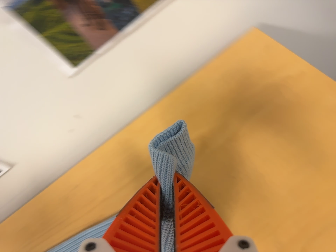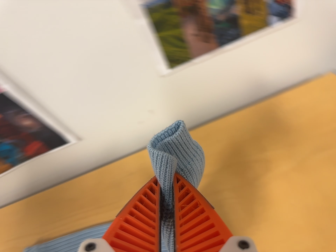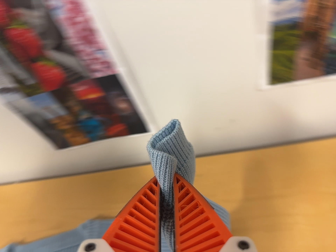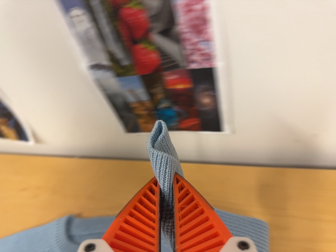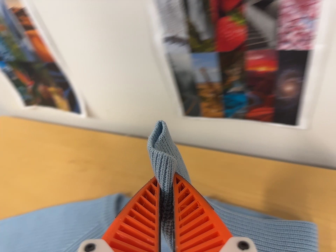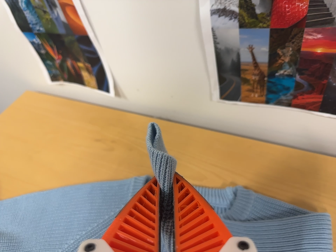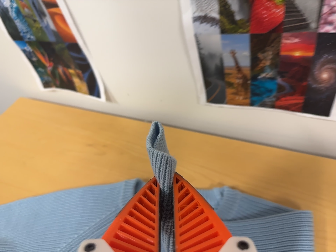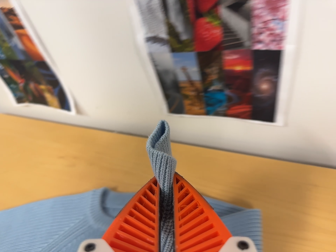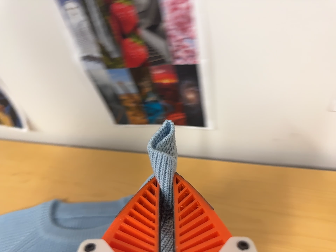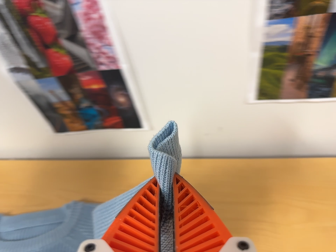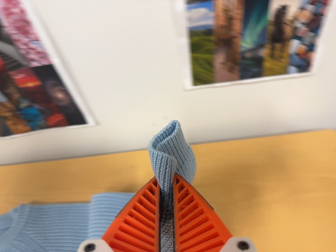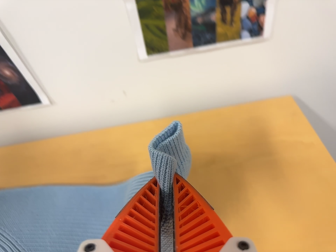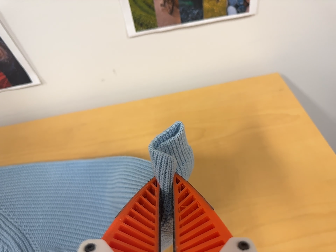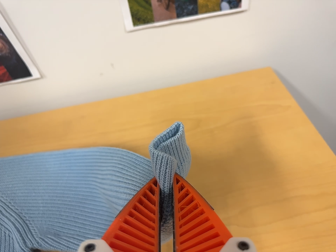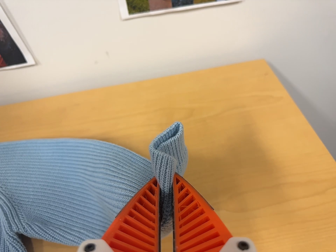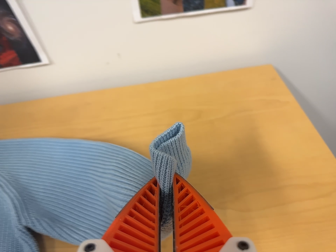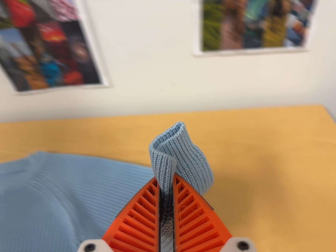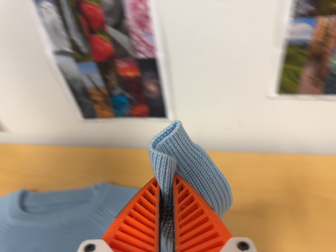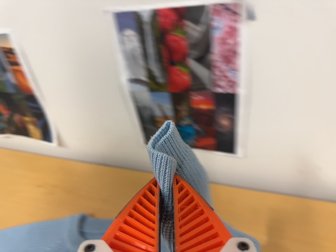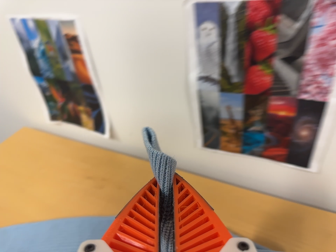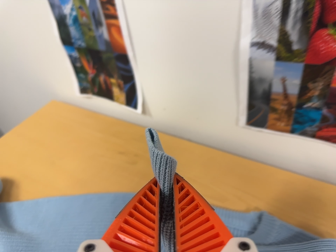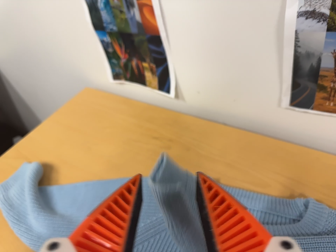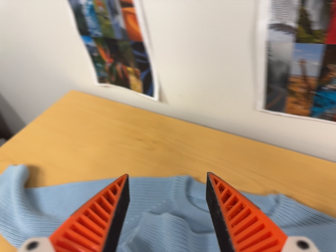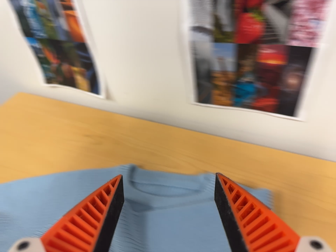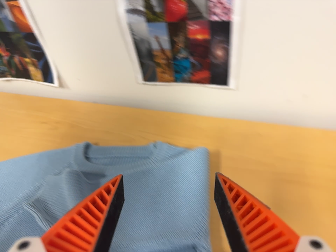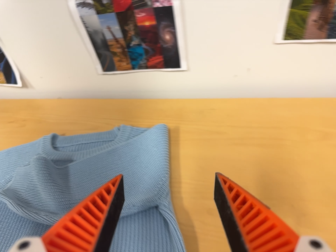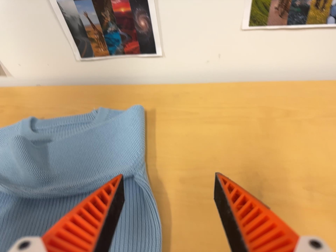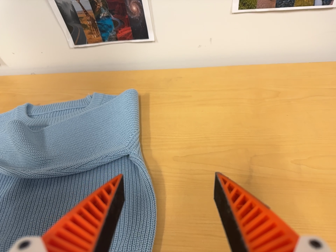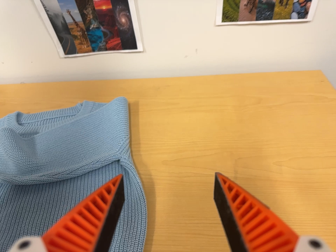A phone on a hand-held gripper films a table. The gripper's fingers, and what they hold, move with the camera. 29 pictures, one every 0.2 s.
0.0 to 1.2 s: The scene slides to the right, as the camera pans about 25 degrees to its left. It travels to its left, about 34 cm, so close, fixed things drift to the right. It rolls about its line of sight by about 45 degrees, and the scene rotates clockwise.
1.2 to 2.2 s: The scene slides to the left, as the camera pans about 25 degrees to its right. It travels to its right, about 28 cm, so close, fixed things drift to the left. It rolls about its line of sight by about 20 degrees, and the scene rotates counterclockwise.
2.2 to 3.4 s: The camera swings to its left by about 10 degrees, and the scene slides to the right. It travels to its left, about 12 cm, so close, fixed things drift to the right. Its aim tips toward the top of its view by about 10 degrees, and the scene shifts downward. It rolls about its line of sight by about 10 degrees, and the scene rotates clockwise.
3.4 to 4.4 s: The camera pans to its left by about 20 degrees. It travels to its left and forward, about 20 cm, so close, fixed things drift to the right. It rolls about its line of sight by about 10 degrees, and the scene rotates clockwise.
4.4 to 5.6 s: The camera swings to its right by about 25 degrees, and the scene slides to the left. It travels toward the bottom of its view, backward and to its right, about 30 cm, so close, fixed things drift upward. It rolls about its line of sight by about 15 degrees, and the scene rotates counterclockwise.
The film runs forward here.
